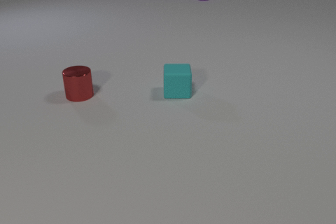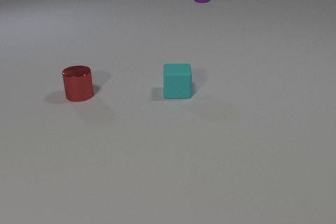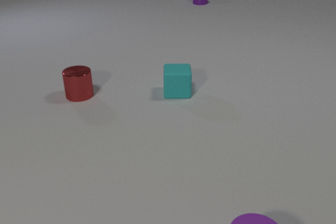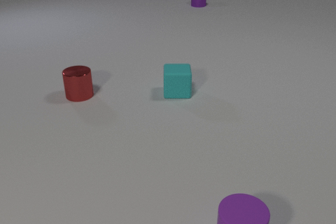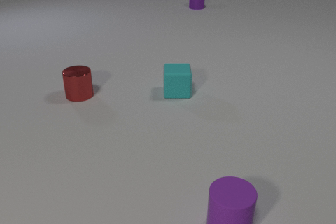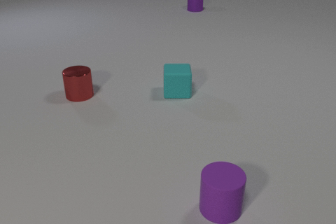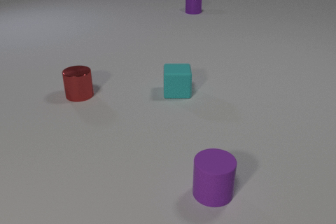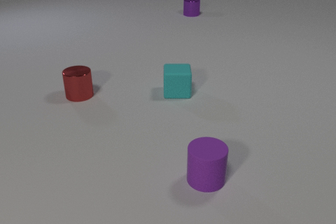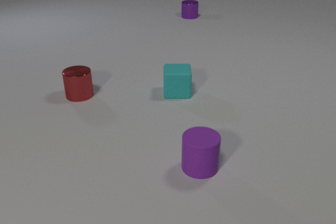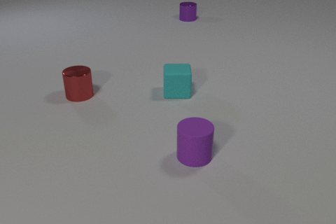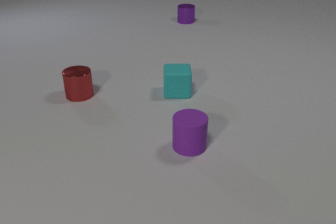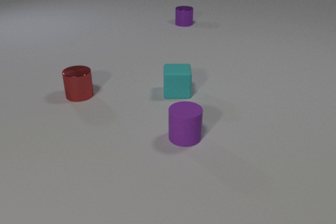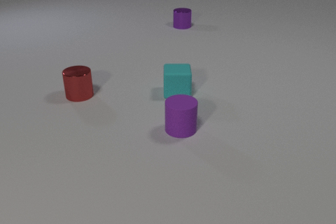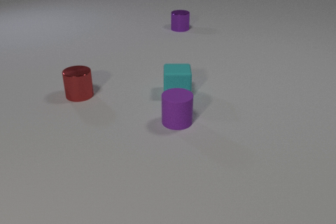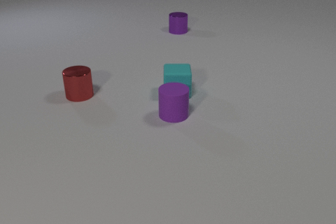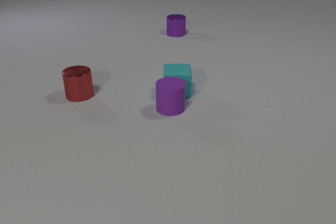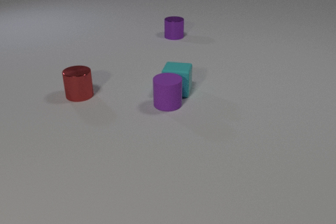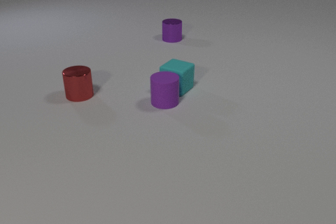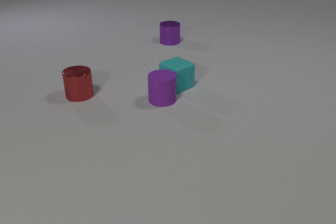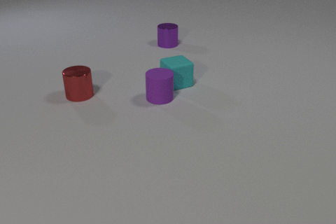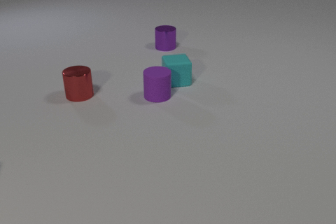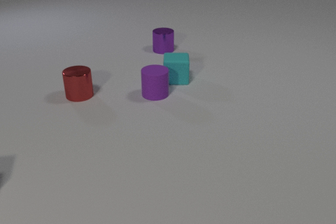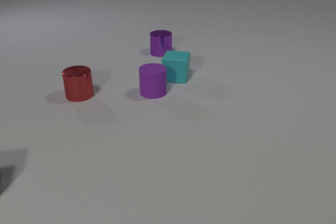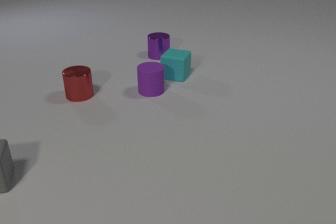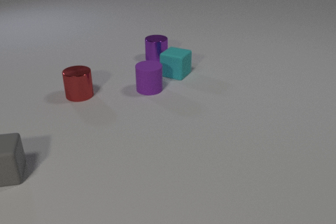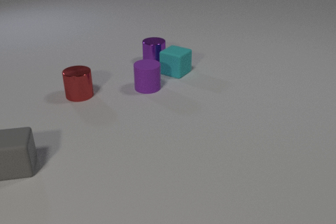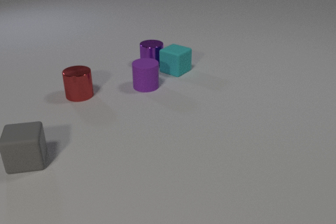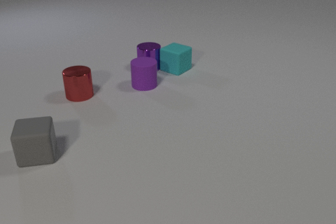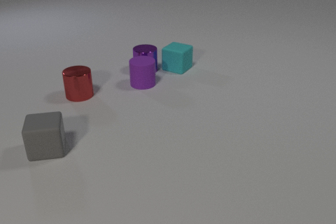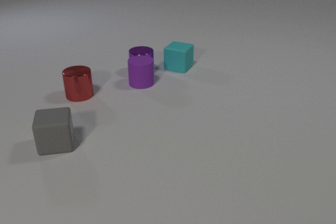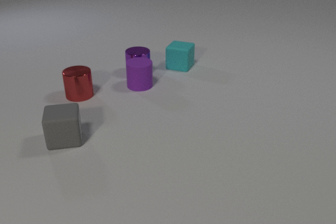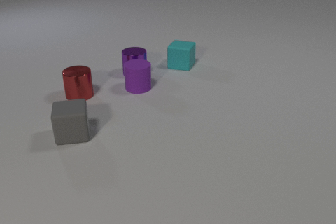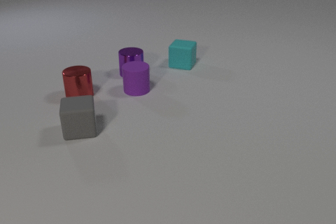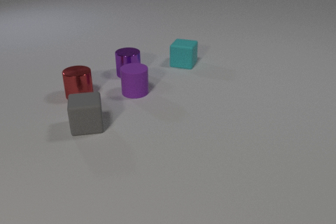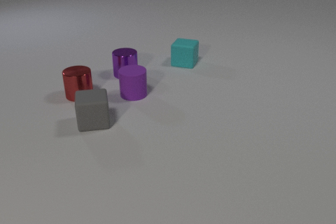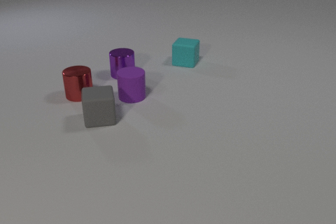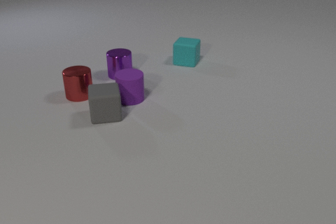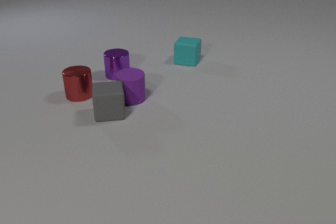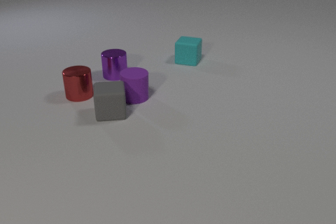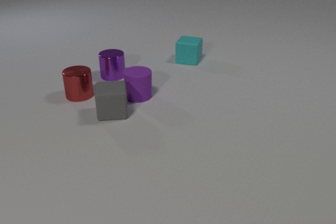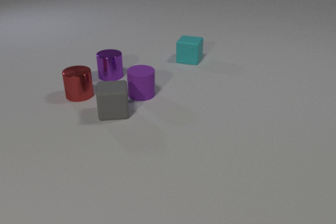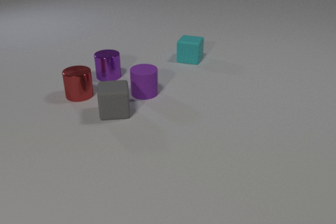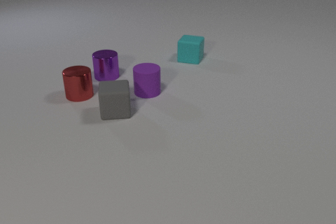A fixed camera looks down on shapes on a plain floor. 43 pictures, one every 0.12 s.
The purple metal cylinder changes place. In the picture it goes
toward the camera.
The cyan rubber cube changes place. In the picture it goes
away from the camera.
0.00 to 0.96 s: The purple rubber cylinder comes in at the bottom edge, slides away from the camera and to the left. The purple metal cylinder slides toward the camera.
0.96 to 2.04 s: The purple rubber cylinder slides away from the camera. The cyan rubber cube slides away from the camera, spins clockwise seen from above by about 30 degrees, its near face sliding to the left. The purple metal cylinder slides toward the camera. The purple rubber cylinder and the cyan rubber cube collide.
2.04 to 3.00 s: The purple rubber cylinder slides away from the camera and to the left. The cyan rubber cube slides away from the camera, spins clockwise seen from above by about 90 degrees, its near face sliding to the left. The purple metal cylinder slides toward the camera. The gray rubber cube comes in at the left edge, slides to the right and away from the camera.
3.00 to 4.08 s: The purple rubber cylinder slides to the left and toward the camera. The cyan rubber cube slides away from the camera. The purple metal cylinder slides toward the camera and to the left. The gray rubber cube slides to the right and away from the camera. The cyan rubber cube and the purple metal cylinder collide. The purple rubber cylinder and the purple metal cylinder collide.
4.08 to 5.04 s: The purple rubber cylinder slides to the right. The cyan rubber cube slides away from the camera and to the right. The purple metal cylinder slides to the left. The gray rubber cube slides to the right and away from the camera. The purple rubber cylinder and the gray rubber cube collide.
What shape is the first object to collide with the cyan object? cylinder.
How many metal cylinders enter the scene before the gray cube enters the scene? 0.
Are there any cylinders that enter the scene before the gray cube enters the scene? yes.
